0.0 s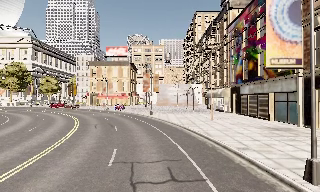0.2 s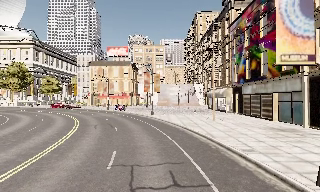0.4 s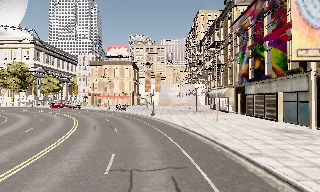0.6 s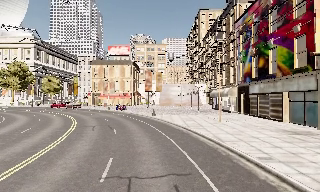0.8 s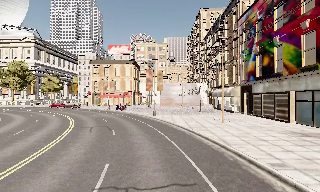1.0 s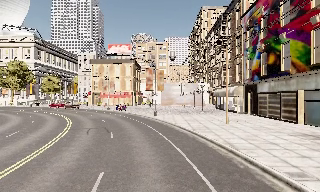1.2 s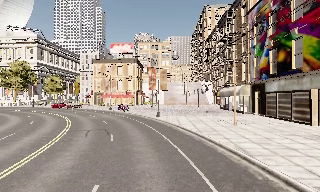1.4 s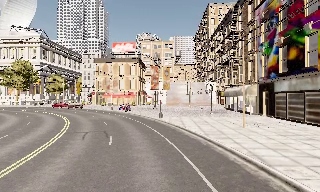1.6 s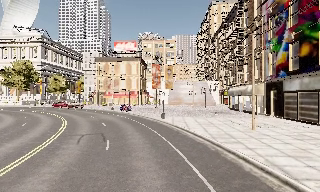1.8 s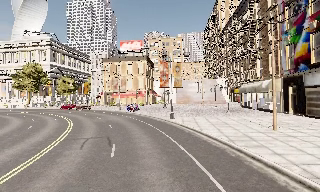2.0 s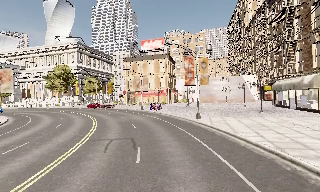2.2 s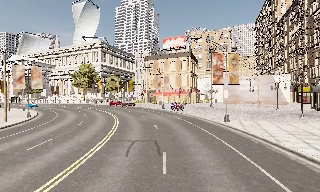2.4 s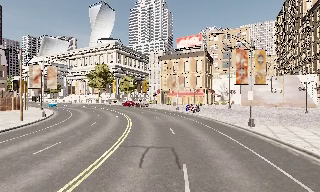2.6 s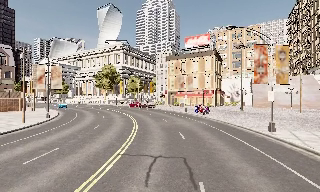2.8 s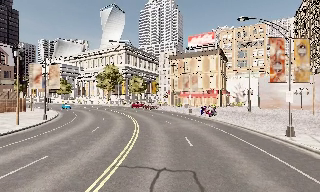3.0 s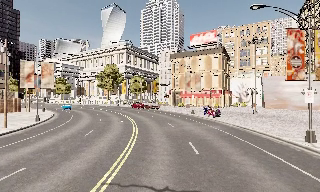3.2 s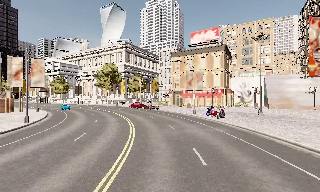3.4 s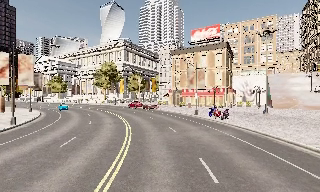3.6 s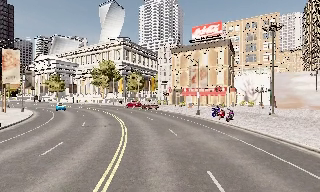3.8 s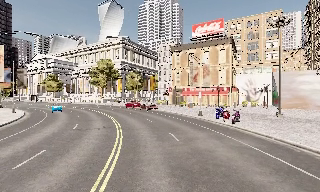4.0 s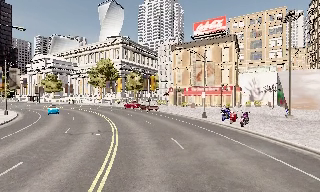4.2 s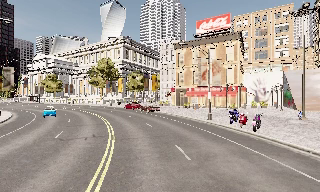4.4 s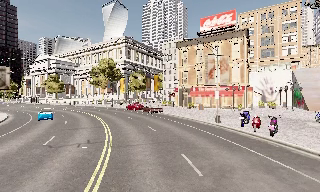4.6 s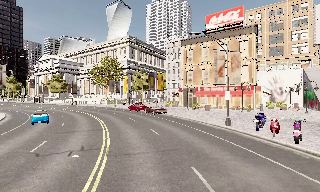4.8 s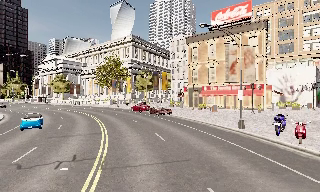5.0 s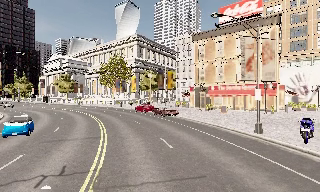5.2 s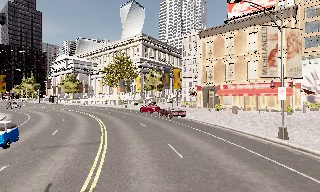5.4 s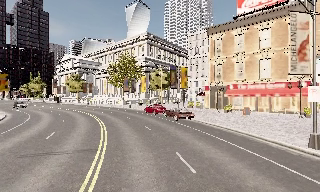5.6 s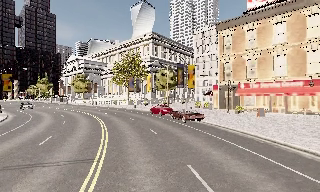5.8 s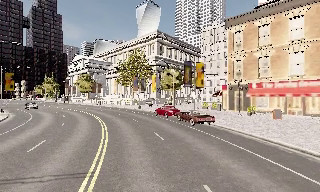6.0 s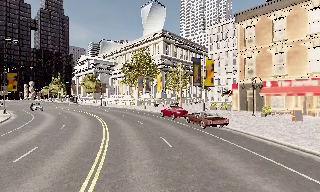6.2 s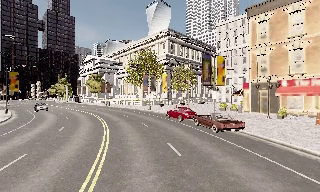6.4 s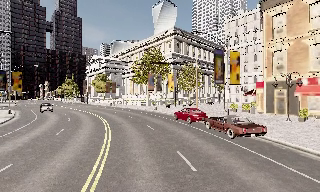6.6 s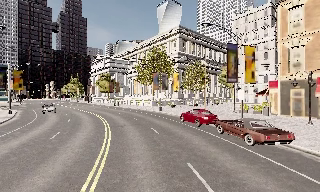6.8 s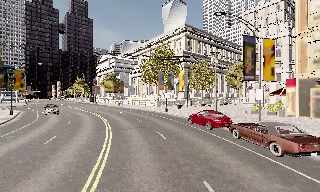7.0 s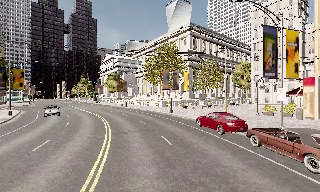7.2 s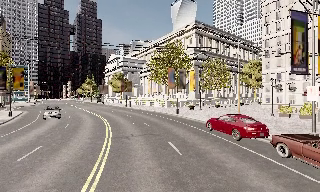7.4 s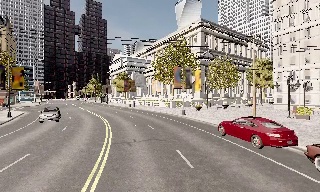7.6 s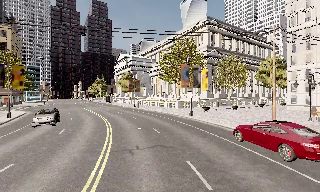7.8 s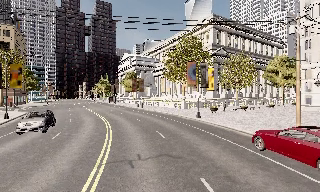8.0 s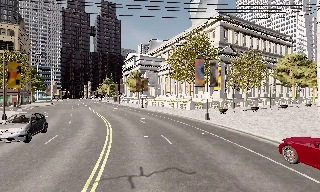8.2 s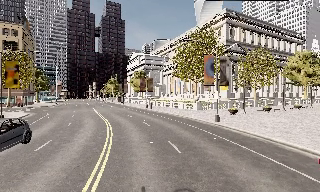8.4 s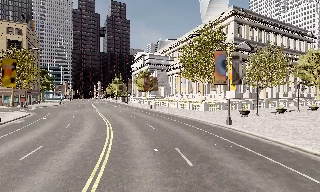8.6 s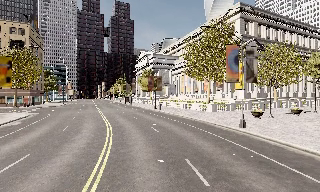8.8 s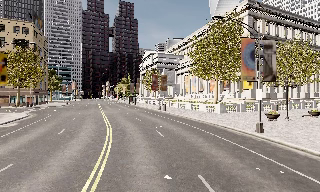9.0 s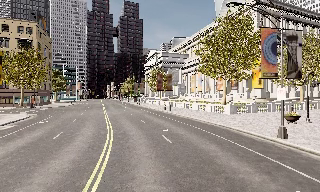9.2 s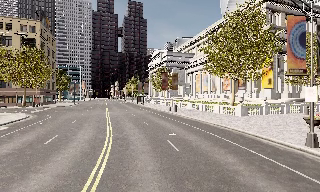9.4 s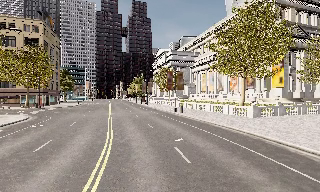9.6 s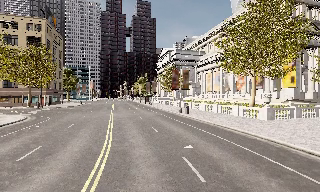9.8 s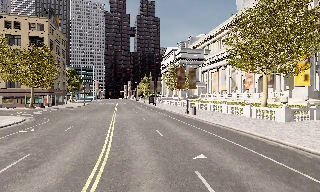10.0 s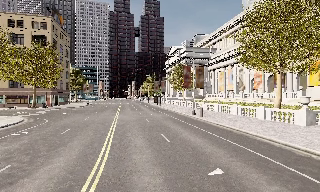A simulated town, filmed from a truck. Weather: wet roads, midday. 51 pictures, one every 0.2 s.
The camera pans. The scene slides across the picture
to the right.
The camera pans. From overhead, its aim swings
counterclockwise.
0.0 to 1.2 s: The camera travels forward, about 3.5 m, so what stands in front looms larger. It gains speed.
1.2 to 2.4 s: The camera swings to its left by about 25 degrees, and the scene slides to the right. It travels forward, about 6 m, so what stands in front looms larger.
2.4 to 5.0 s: The camera travels forward, about 17 m, so what stands in front looms larger.
5.0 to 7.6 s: The camera swings to its left by about 25 degrees, and the scene slides to the right. It travels forward, about 18 m, so what stands in front looms larger.
7.6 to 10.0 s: The camera swings to its left by about 20 degrees, and the scene slides to the right. It travels forward, about 16 m, so what stands in front looms larger.
The film runs forward here.
